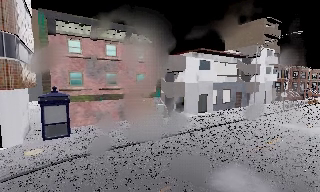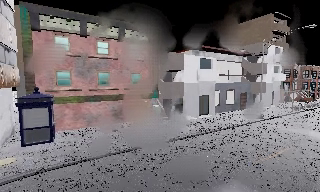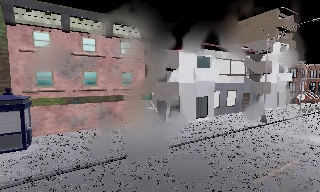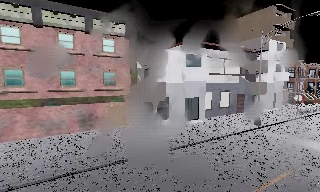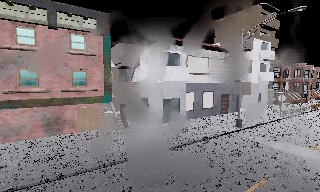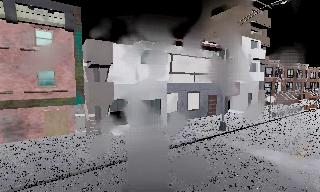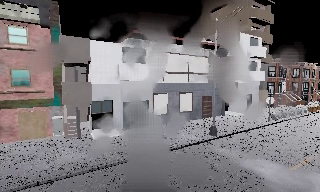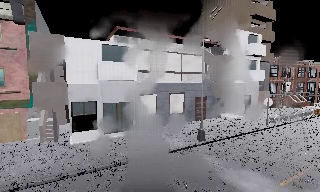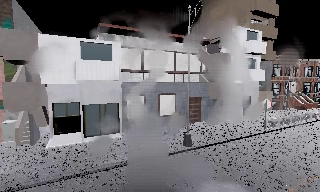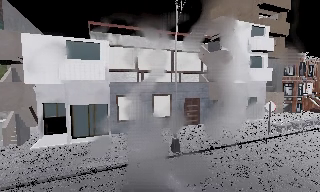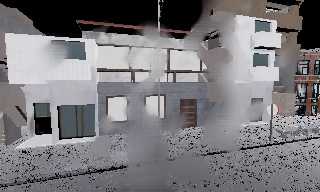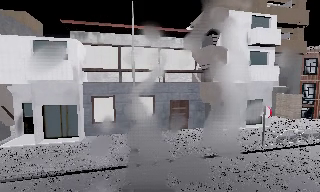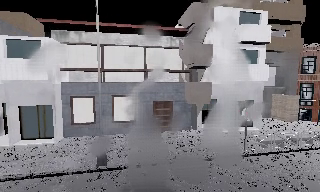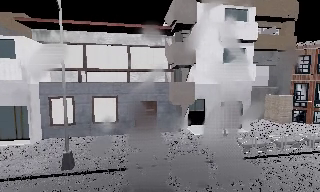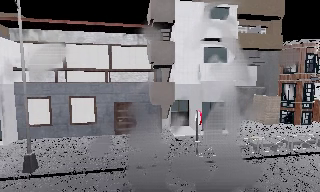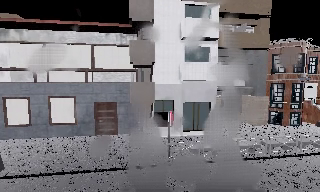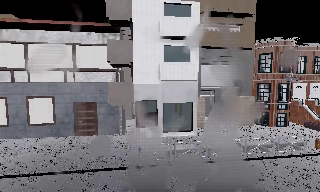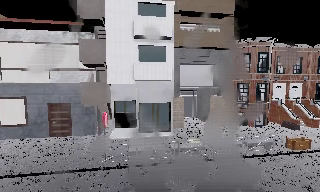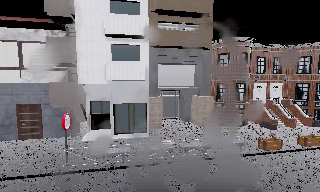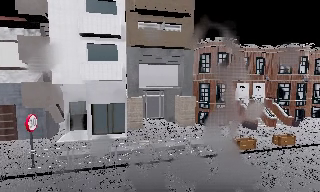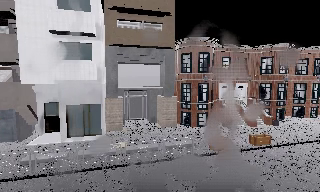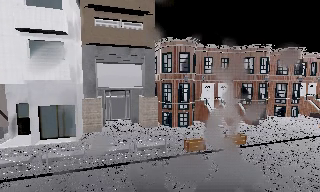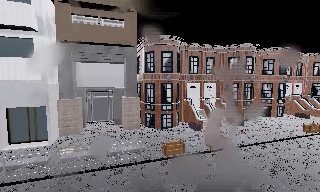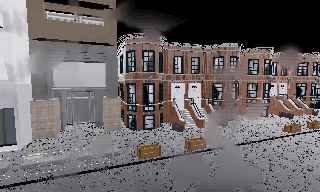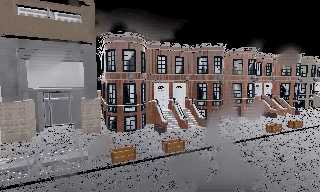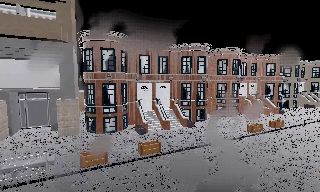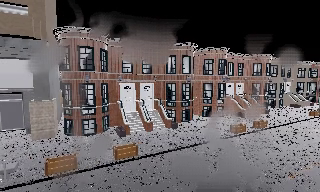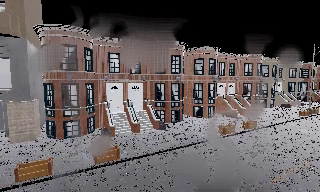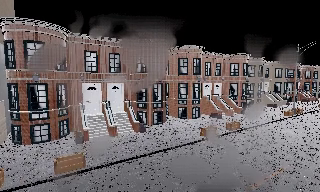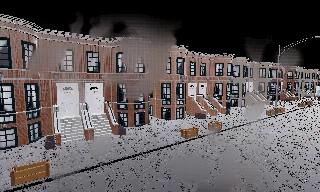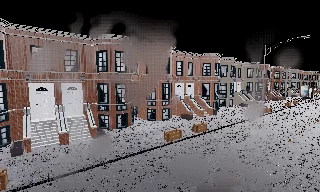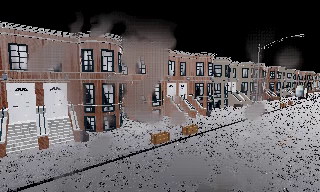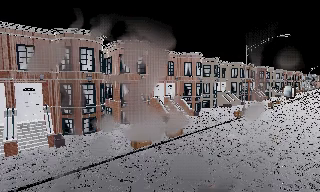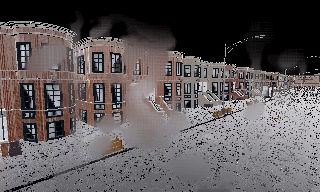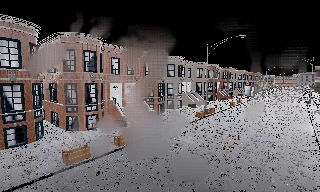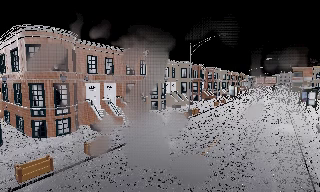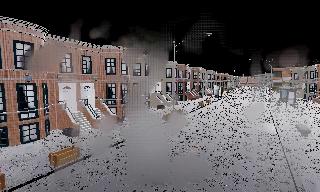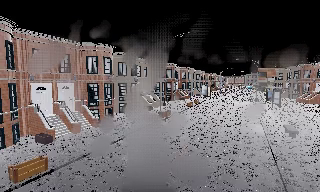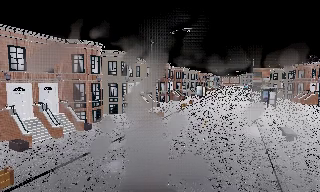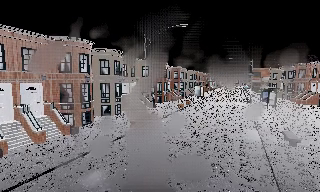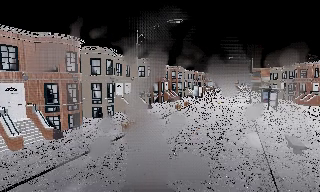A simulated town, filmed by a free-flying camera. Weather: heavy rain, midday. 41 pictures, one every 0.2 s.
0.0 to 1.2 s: The camera travels to its right and forward, about 9 m, so close, fixed things drift to the left.
1.2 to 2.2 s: The camera pans to its left, which is counterclockwise from overhead, by about 15 degrees. It travels to its right and forward, about 8 m.
2.2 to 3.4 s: The camera travels to its right, about 9 m, so close, fixed things drift to the left.
3.4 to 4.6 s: The camera pans to its right, which is clockwise from overhead, by about 10 degrees. It travels to its right, about 6 m, so close, fixed things drift to the left.
4.6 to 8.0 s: The camera swings to its right by about 45 degrees, and the scene slides to the left. It travels to its right and forward, about 15 m, so close, fixed things drift to the left.
The film runs forward here.
